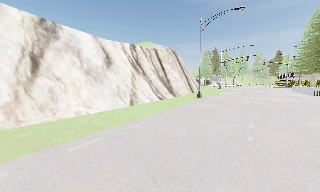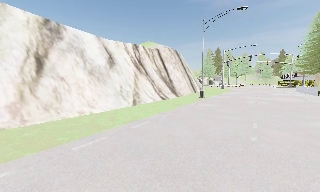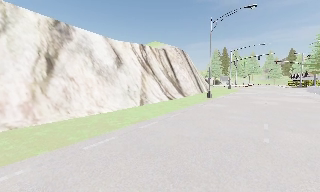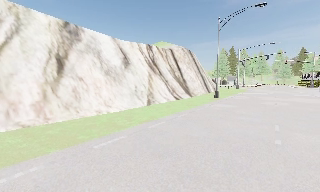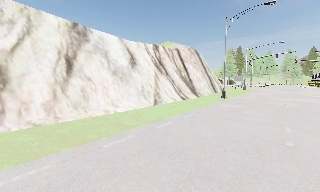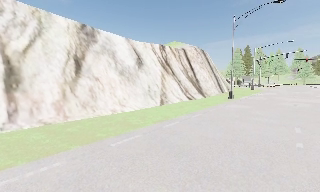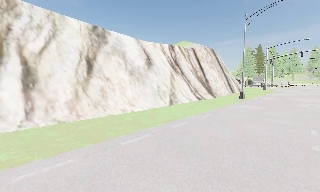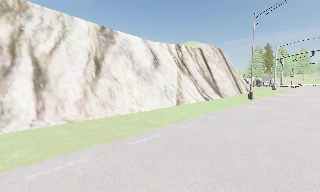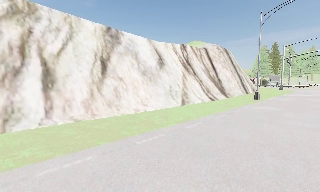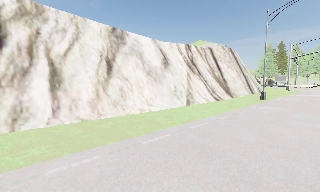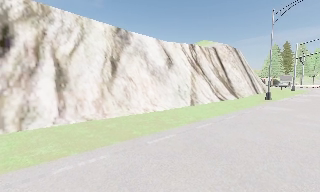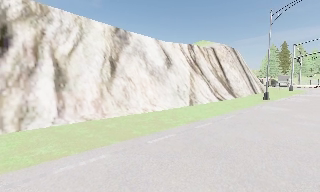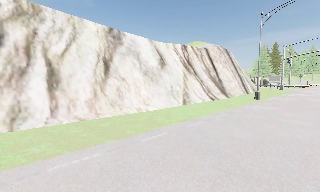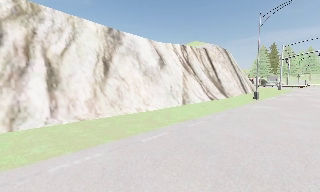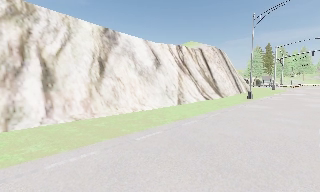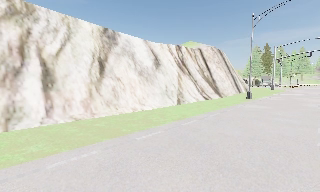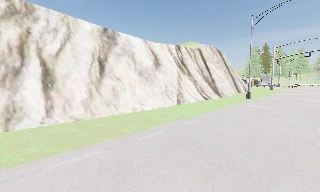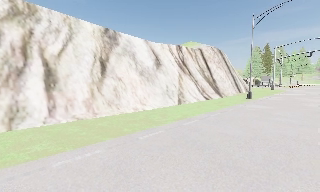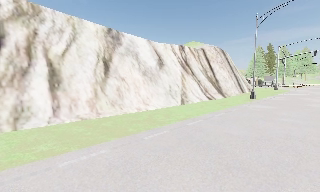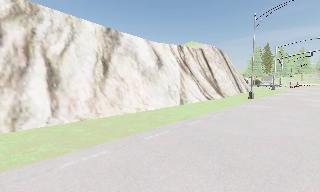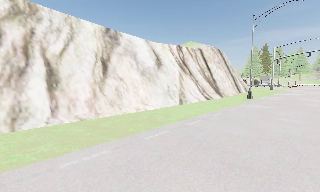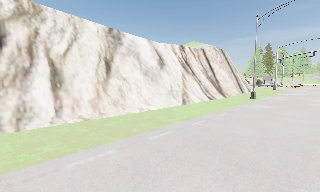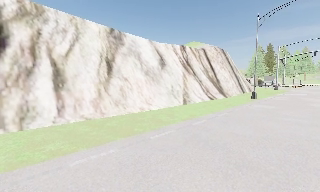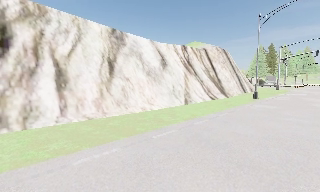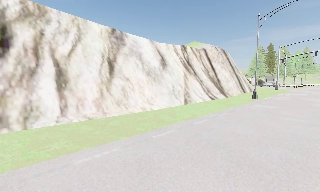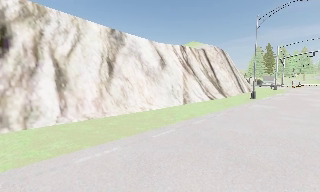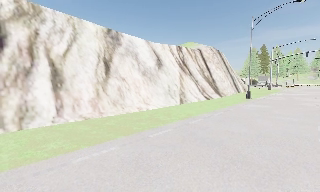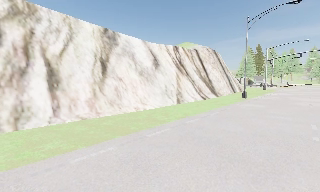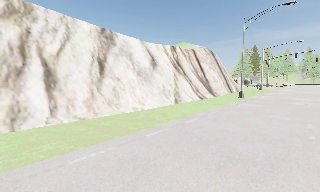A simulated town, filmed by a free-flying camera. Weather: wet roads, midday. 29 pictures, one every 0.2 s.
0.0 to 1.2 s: The camera swings to its left by about 10 degrees, and the scene slides to the right.
1.2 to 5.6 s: The camera travels to its left and backward, about 1 m, so close, fixed things drift to the right.
The film runs backward here.
